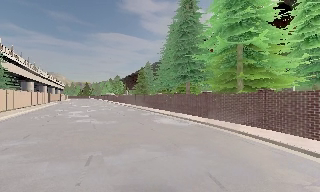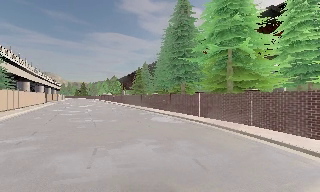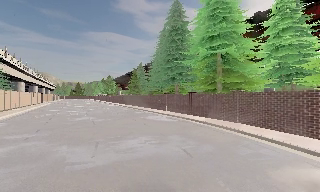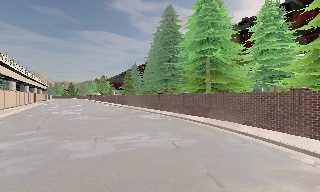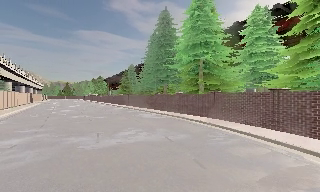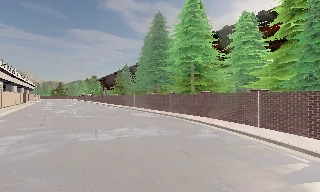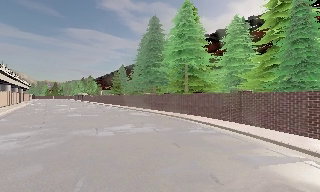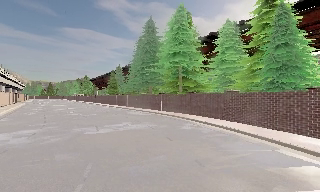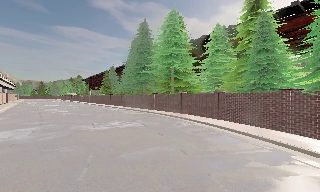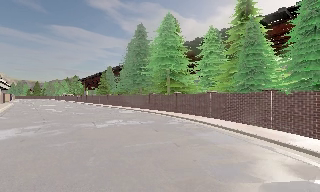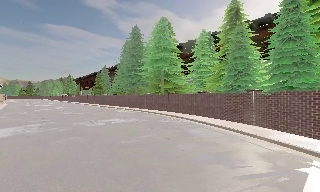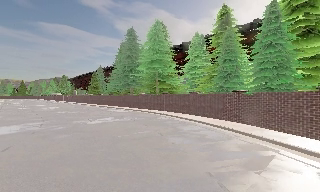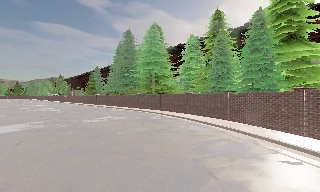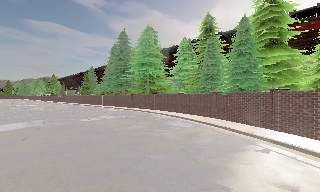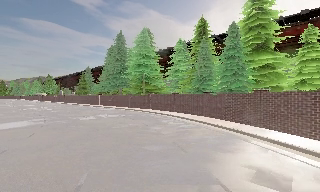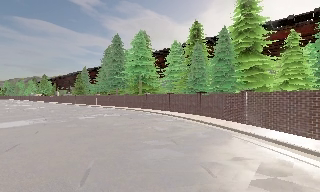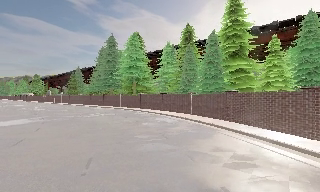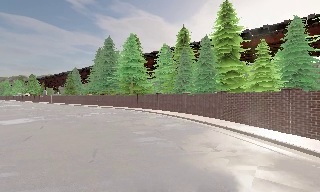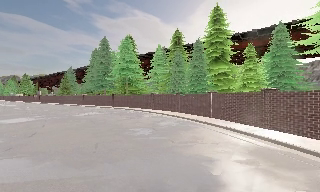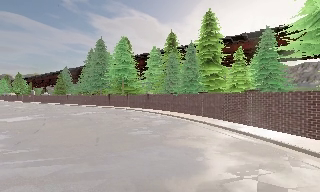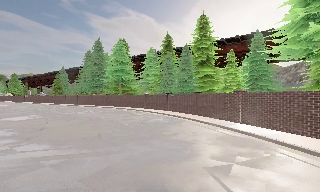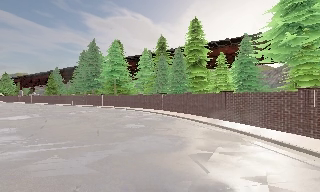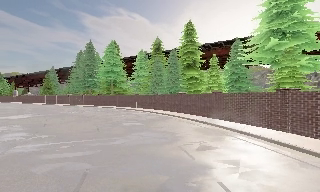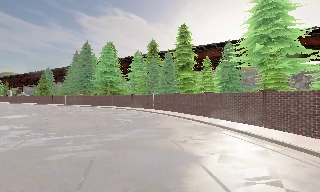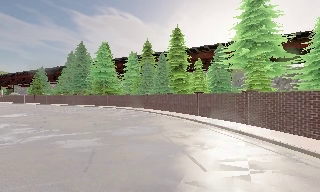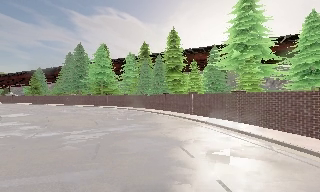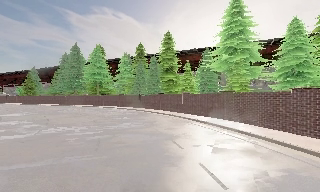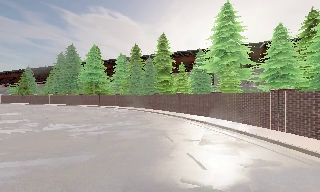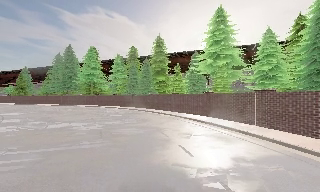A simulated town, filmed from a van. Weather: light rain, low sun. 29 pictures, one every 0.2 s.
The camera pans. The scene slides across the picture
to the left.
The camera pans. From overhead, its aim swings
clockwise.
0.0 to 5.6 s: The scene slides to the left, as the camera pans about 45 degrees to its right. It travels backward, about 30 m.
The film runs backward here.
